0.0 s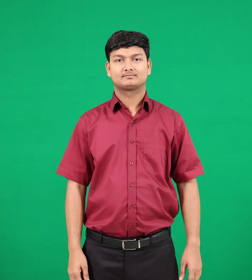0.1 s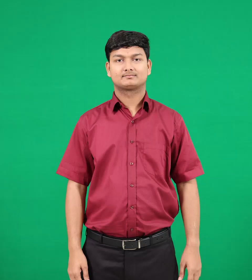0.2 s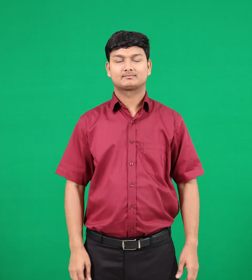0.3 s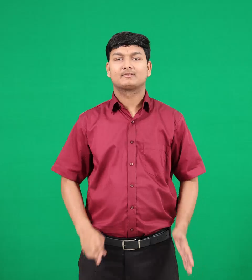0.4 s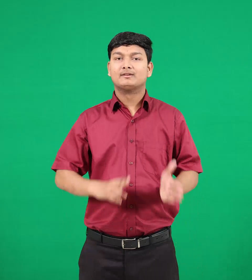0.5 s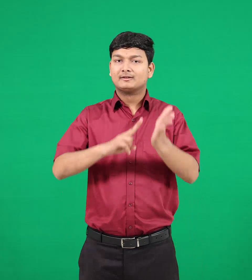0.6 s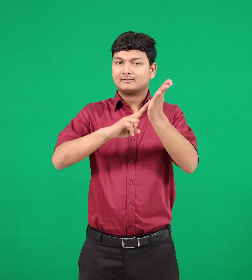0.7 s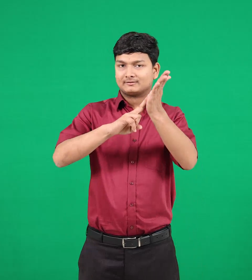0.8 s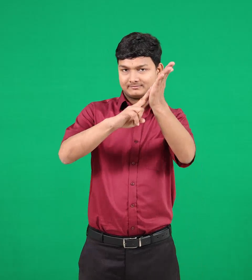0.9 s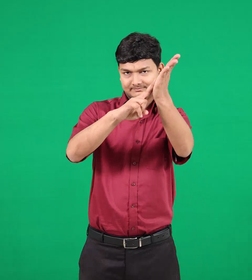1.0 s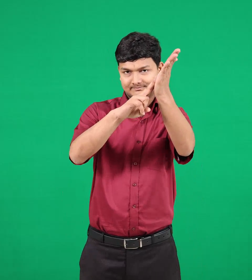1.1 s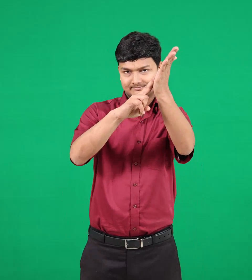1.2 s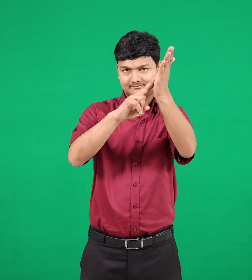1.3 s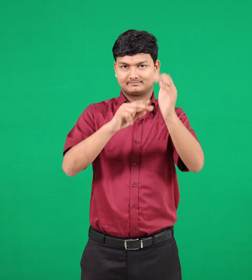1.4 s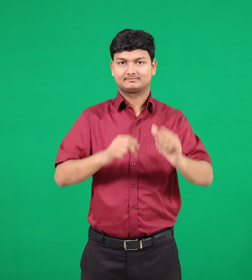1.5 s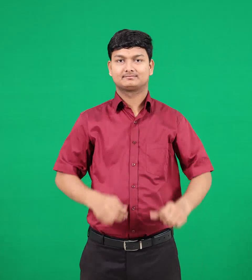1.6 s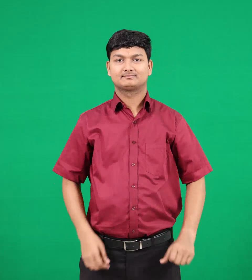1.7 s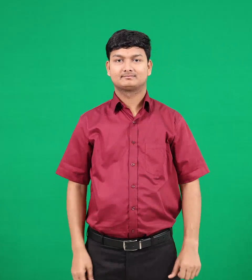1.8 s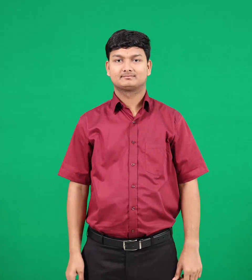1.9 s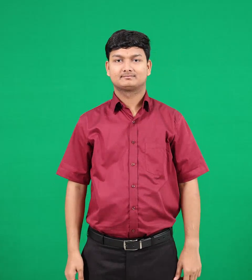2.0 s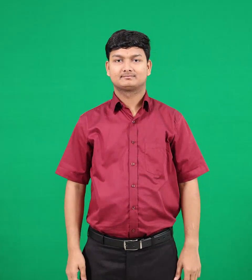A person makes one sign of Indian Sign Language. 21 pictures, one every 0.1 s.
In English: north
